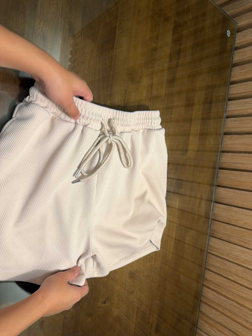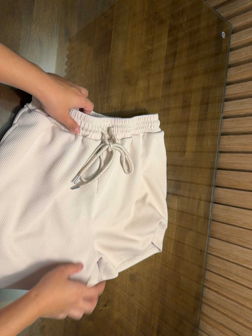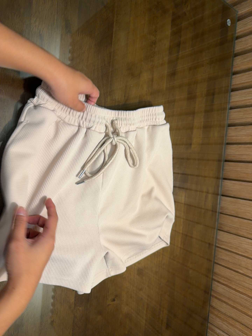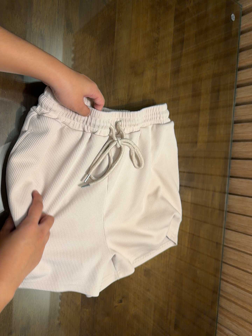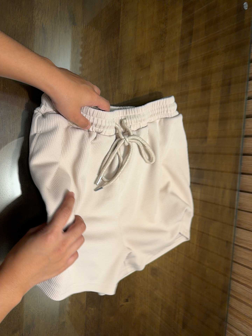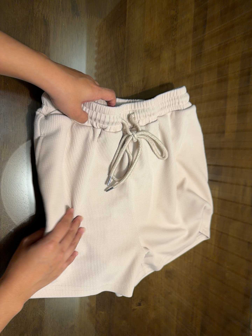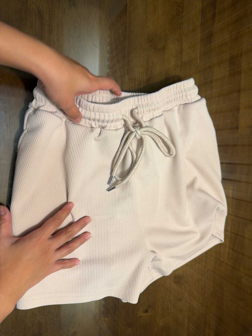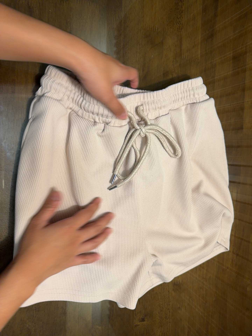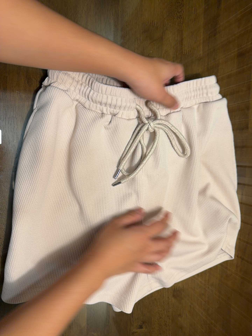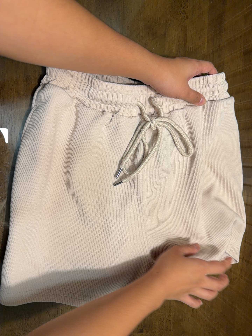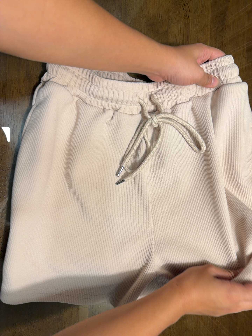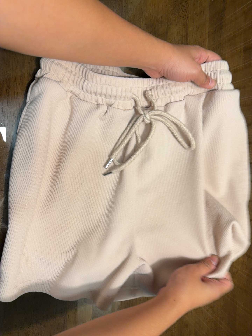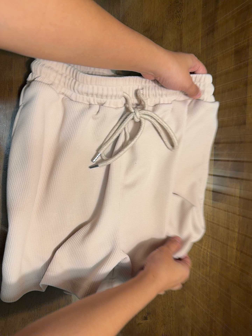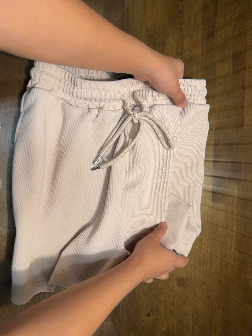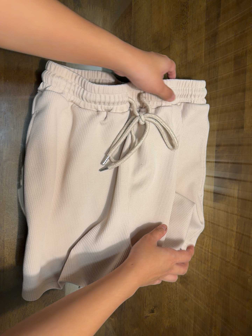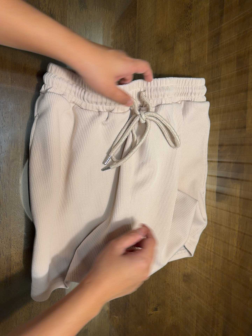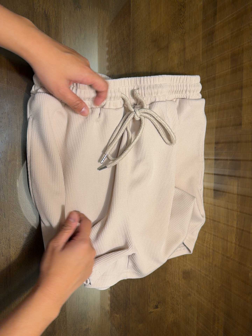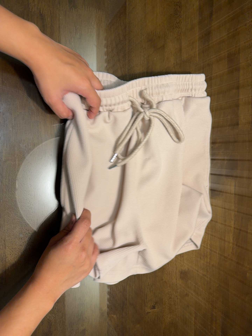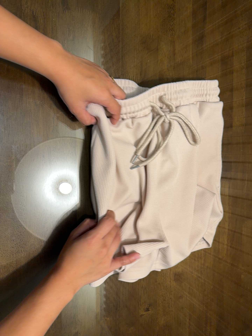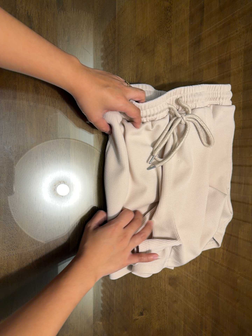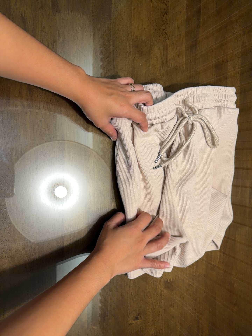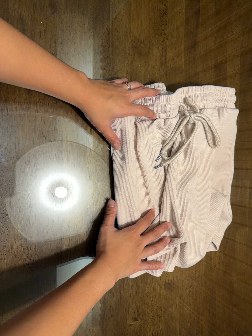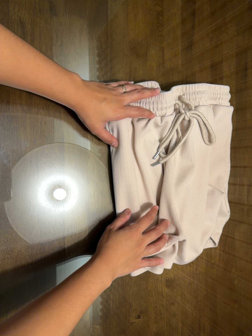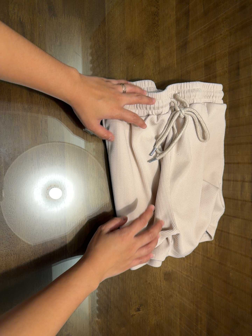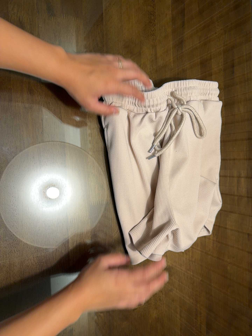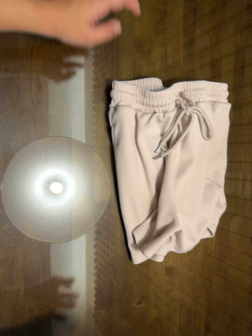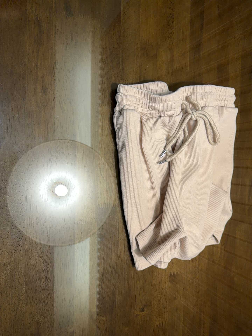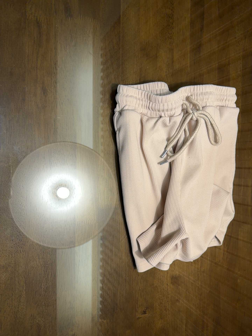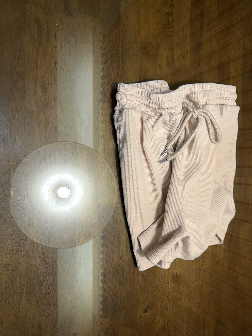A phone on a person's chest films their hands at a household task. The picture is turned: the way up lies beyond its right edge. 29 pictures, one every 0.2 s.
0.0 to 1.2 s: The camera pans to its left by about 15 degrees. It travels forward and to its right, about 10 cm, so what stands in front looms larger.
1.2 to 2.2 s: The camera shifts only a little, or ends up much as it began.
2.2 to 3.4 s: The camera travels to its left, about 7 cm.
3.4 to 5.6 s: The camera shifts only a little, or ends up much as it began.
The film runs backward here.
